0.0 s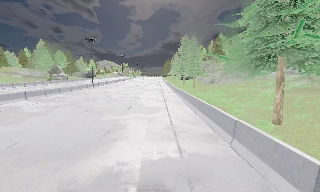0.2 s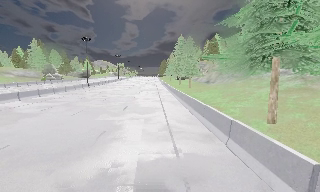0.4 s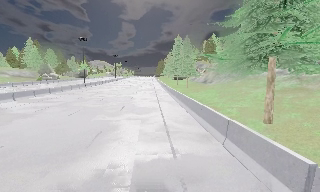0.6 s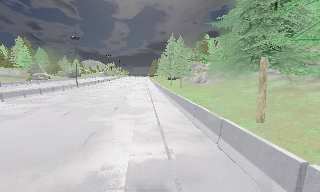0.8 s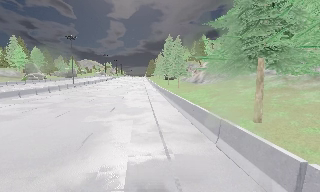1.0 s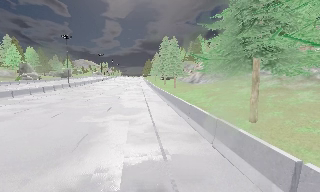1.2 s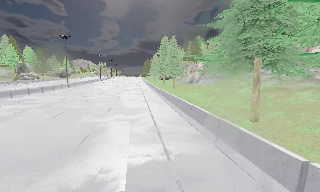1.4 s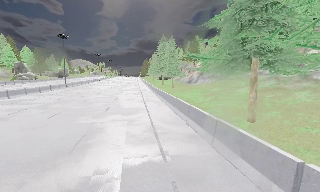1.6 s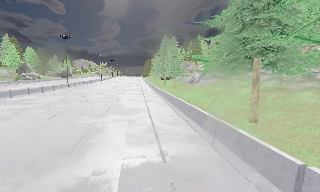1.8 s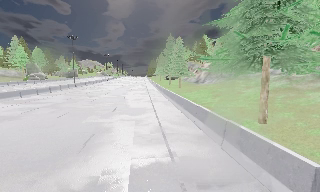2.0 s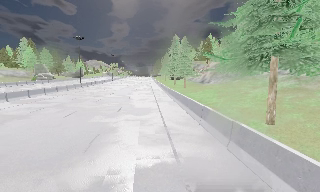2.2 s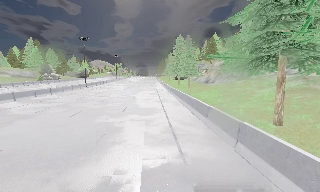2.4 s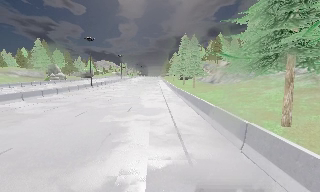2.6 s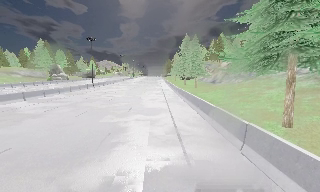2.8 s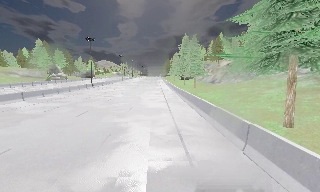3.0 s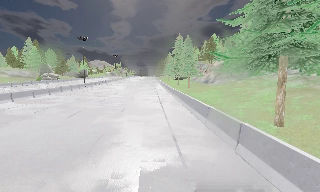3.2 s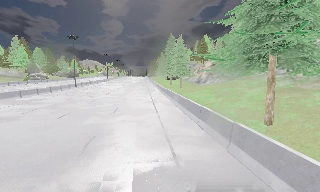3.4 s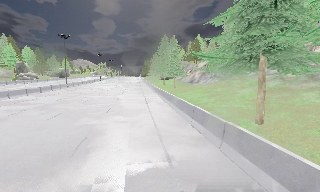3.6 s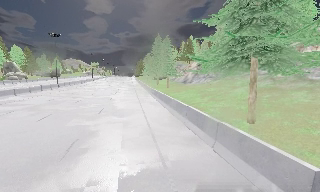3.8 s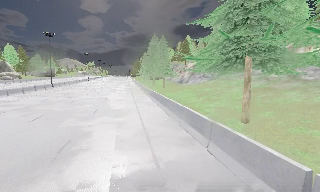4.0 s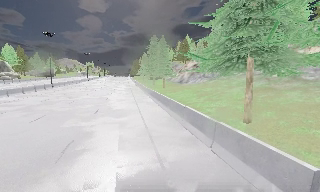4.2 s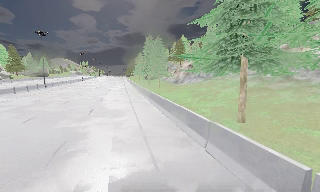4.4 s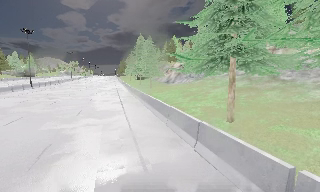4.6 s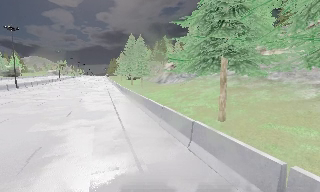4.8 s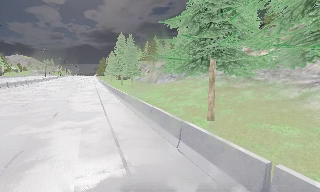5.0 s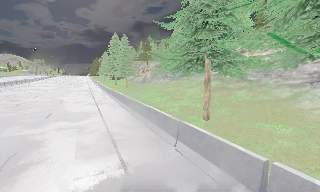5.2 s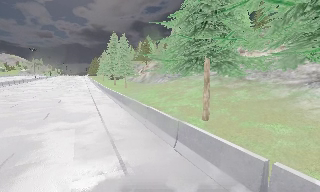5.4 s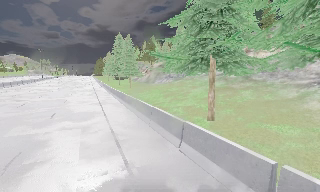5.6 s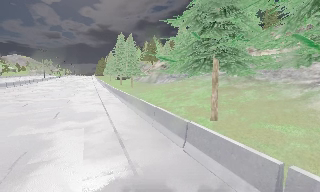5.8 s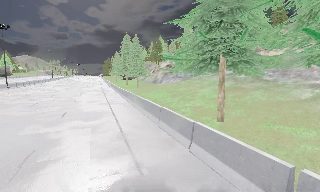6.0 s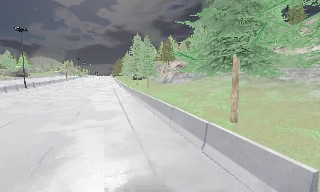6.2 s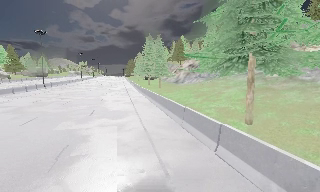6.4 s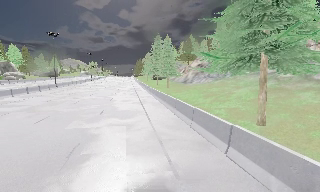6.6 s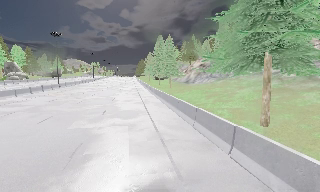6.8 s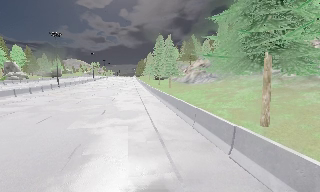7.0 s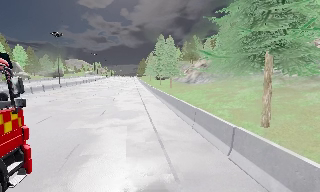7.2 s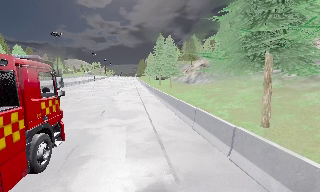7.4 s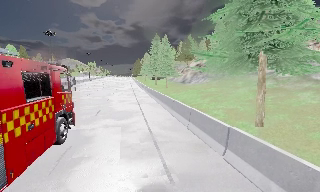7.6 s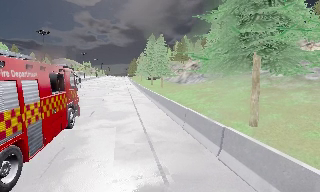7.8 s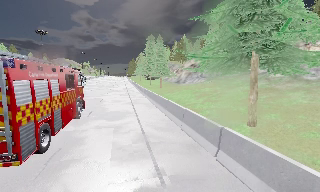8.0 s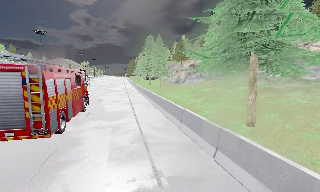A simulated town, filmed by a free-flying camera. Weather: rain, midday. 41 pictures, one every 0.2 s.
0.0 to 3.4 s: The camera travels forward, about 0.5 m, so what stands in front looms larger.
3.4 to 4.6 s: The camera pans to its right, which is clockwise from overhead, by about 10 degrees.
4.6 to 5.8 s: The camera shifts only a little, or ends up much as it began.
5.8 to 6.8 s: The camera pans to its left, which is counterclockwise from overhead, by about 10 degrees.
6.8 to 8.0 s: The camera shifts only a little, or ends up much as it began.
The film runs forward here.
